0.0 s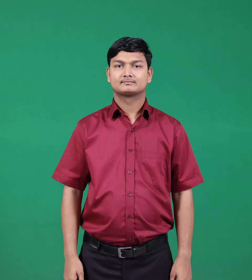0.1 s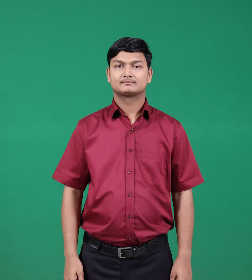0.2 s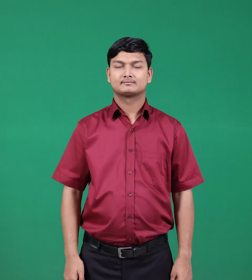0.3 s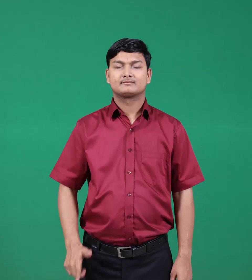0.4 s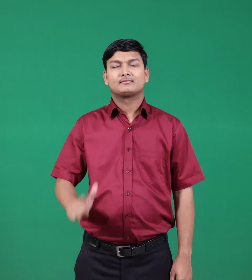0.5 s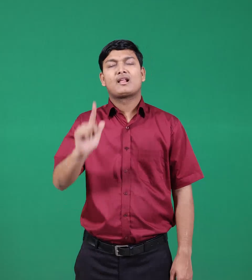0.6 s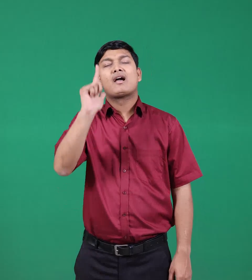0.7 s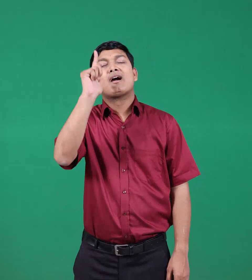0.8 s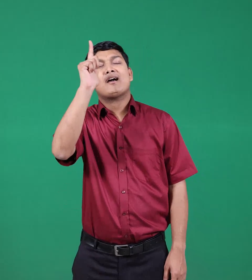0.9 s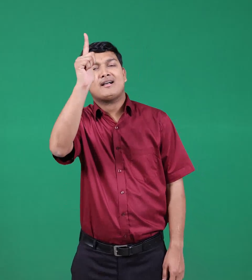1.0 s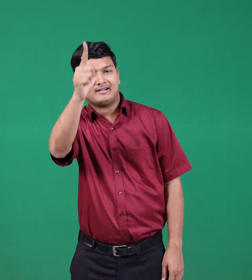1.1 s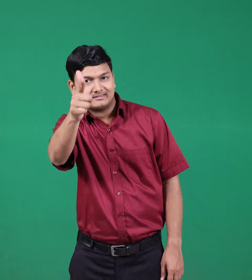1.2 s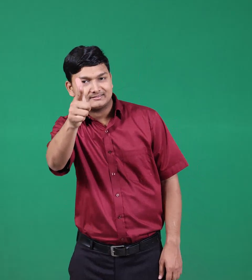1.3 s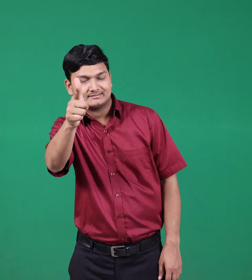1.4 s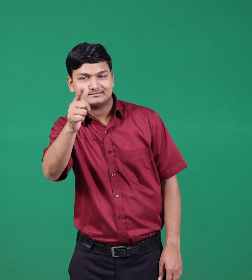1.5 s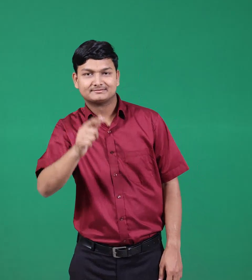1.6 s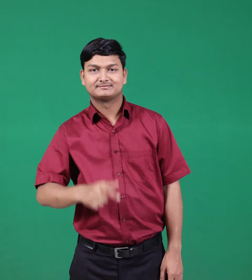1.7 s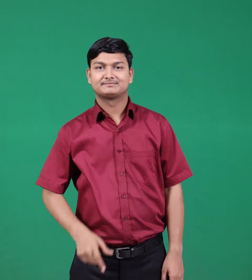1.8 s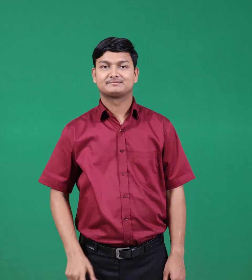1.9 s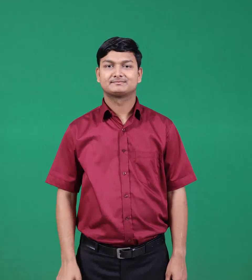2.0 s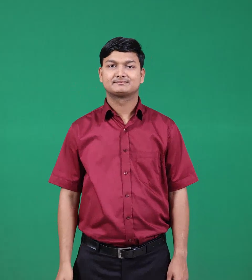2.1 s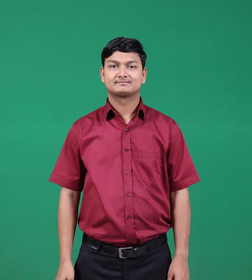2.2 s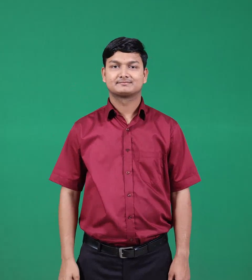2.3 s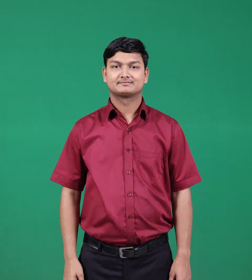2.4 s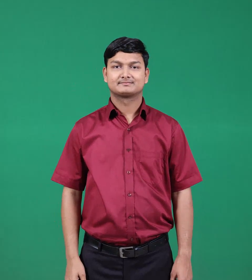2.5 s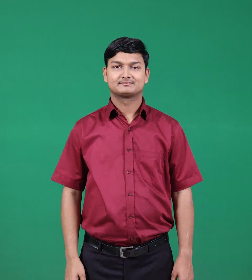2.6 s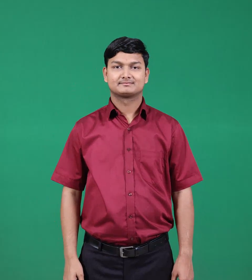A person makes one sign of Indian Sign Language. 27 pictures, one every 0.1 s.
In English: later
